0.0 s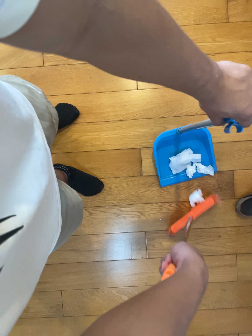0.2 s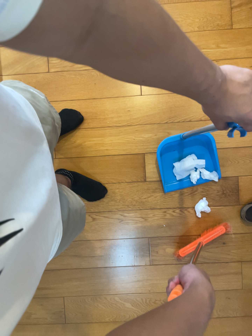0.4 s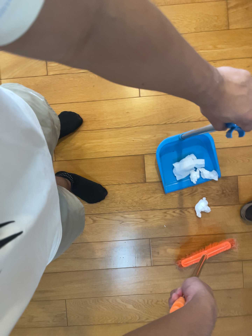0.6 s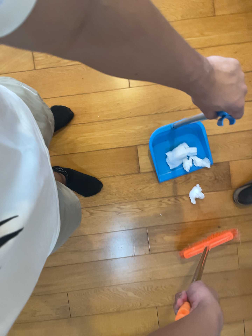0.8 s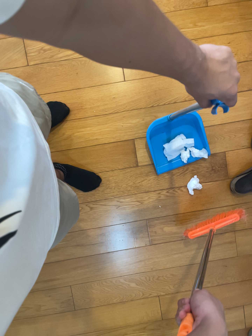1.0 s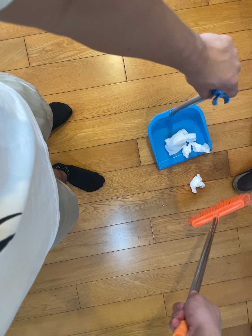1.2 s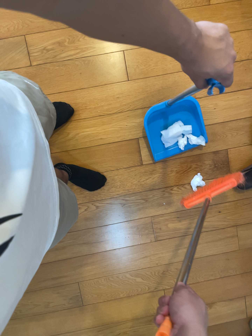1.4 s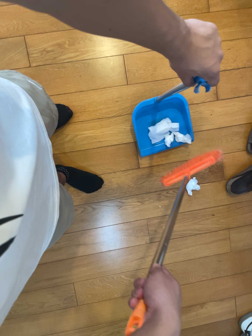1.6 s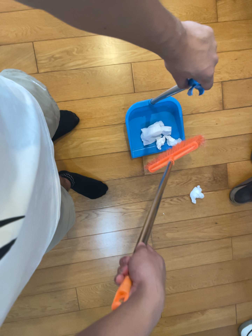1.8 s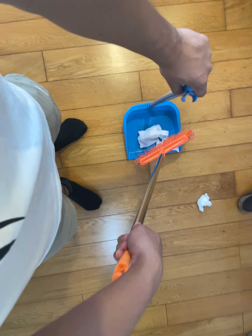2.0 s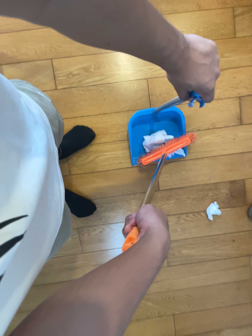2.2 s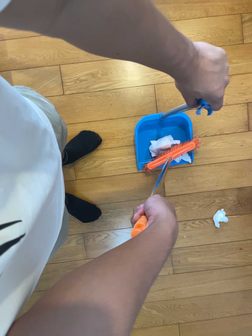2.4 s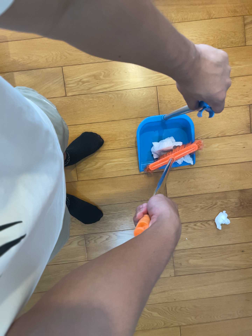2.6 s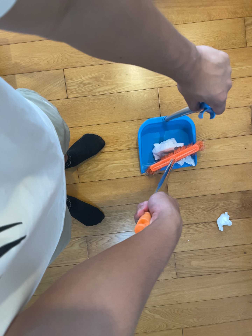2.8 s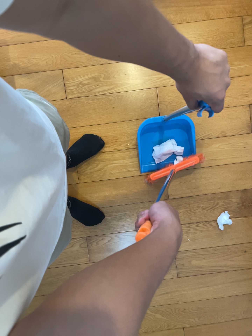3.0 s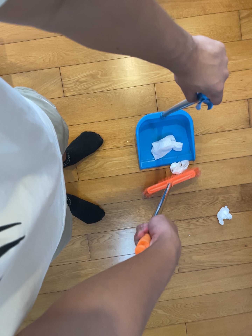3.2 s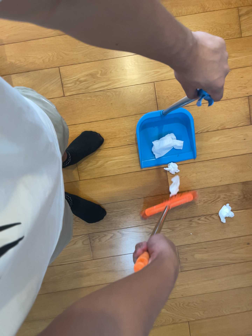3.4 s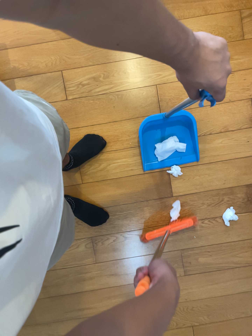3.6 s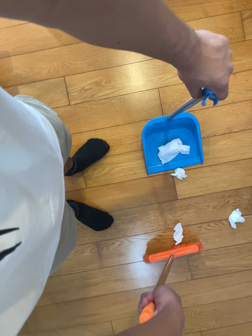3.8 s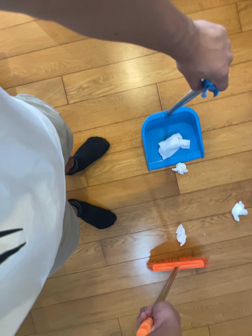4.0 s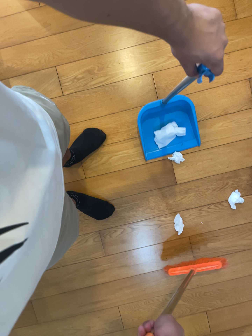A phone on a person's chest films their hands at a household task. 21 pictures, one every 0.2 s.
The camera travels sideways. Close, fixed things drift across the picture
to the right.
0.0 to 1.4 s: The camera travels to its left, toward the top of its view and backward, about 14 cm.
1.4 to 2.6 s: The camera travels toward the top of its view, about 9 cm, so close, fixed things drift downward.
2.6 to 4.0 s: The camera shifts only a little, or ends up much as it began.
The film runs backward here.
